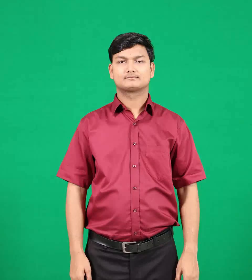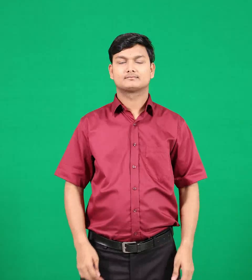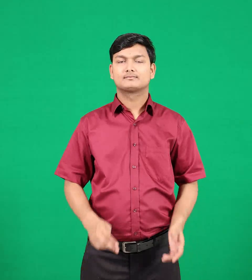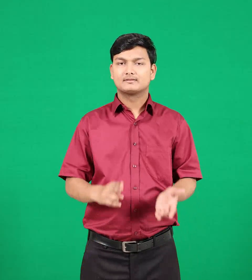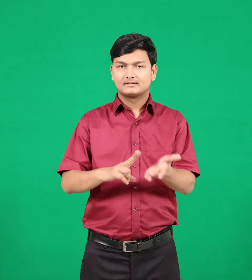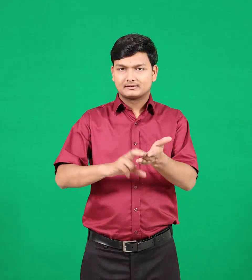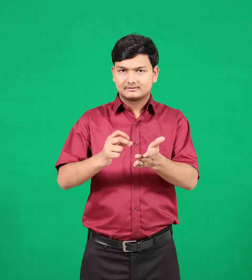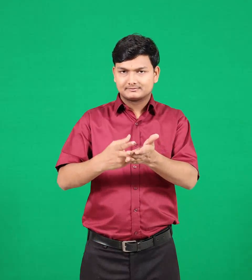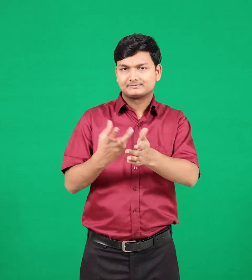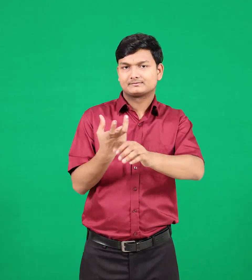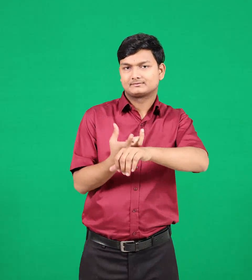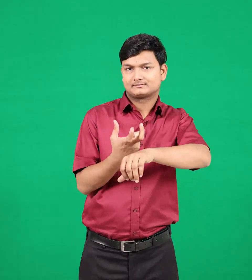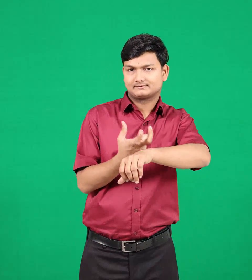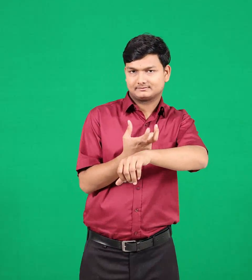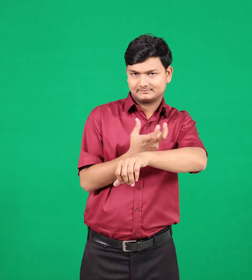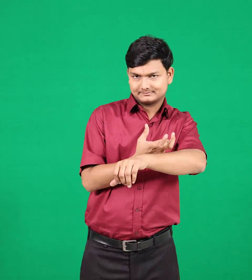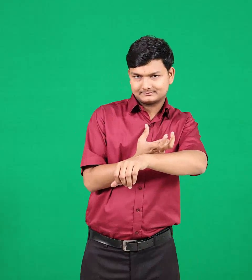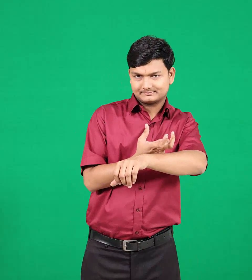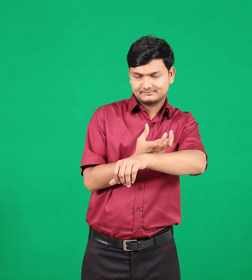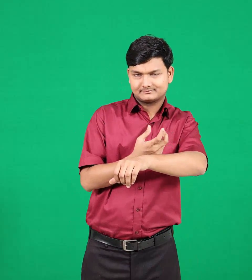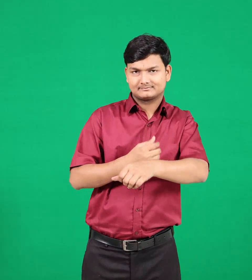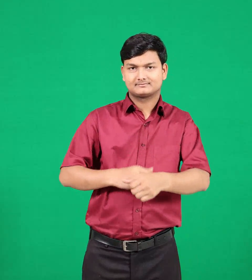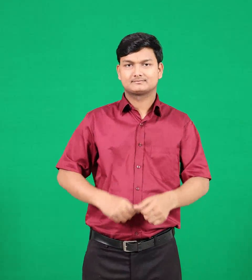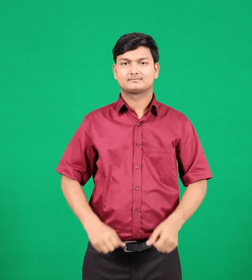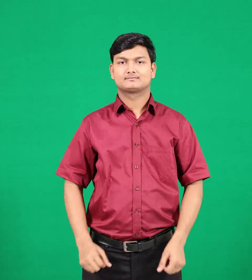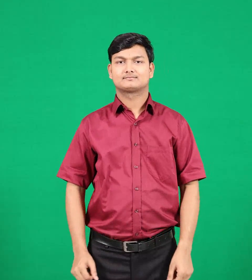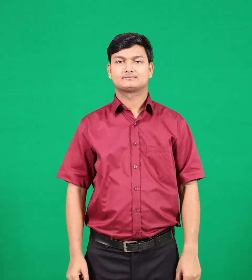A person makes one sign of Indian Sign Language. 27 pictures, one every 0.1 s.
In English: november
